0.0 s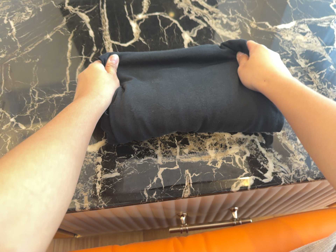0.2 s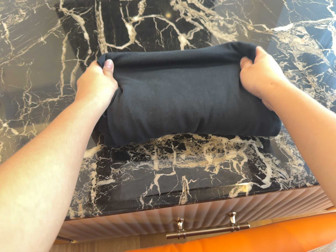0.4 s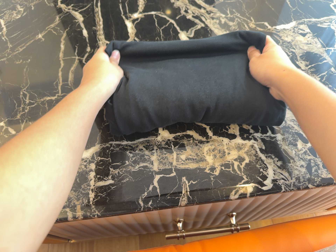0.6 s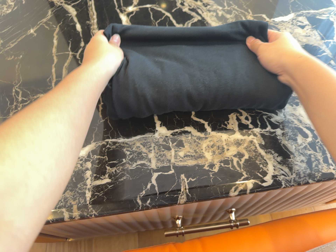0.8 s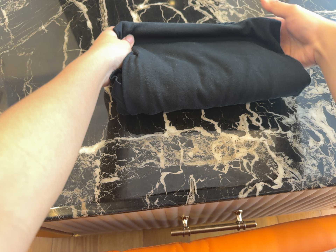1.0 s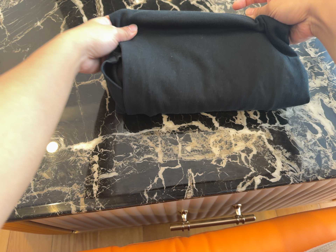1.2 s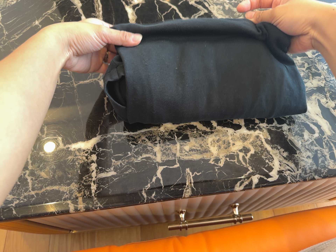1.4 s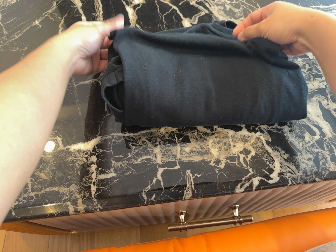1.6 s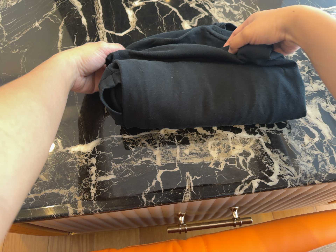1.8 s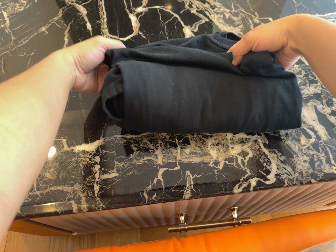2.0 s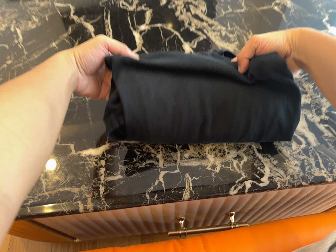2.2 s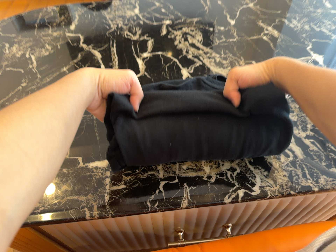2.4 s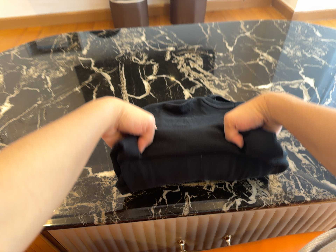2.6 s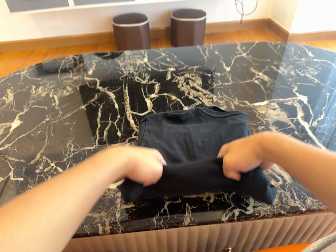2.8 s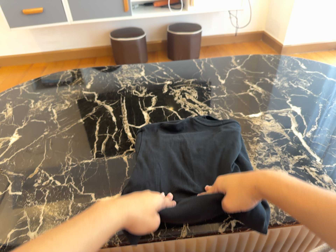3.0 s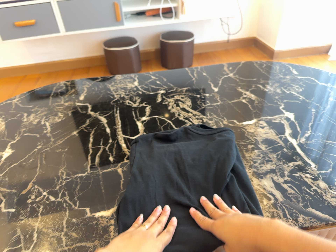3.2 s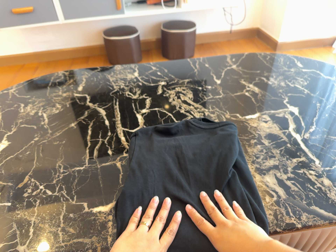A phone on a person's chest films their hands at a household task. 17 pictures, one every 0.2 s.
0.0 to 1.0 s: The camera shifts only a little, or ends up much as it began.
1.0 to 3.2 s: The camera travels backward, about 14 cm, so what stands in front gets smaller. Its aim tips toward the top of its view by about 25 degrees, and the scene shifts downward.
The film runs backward here.
